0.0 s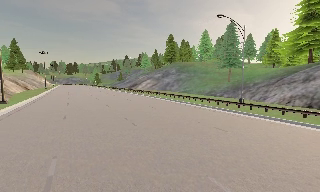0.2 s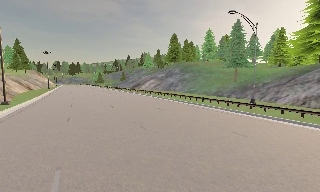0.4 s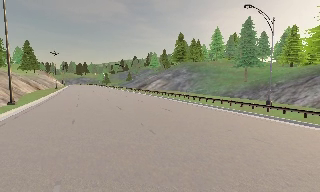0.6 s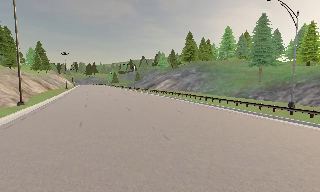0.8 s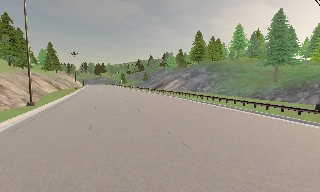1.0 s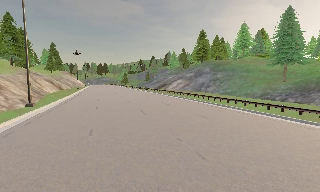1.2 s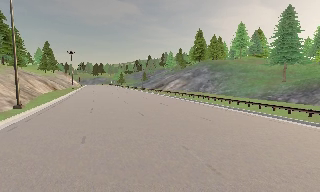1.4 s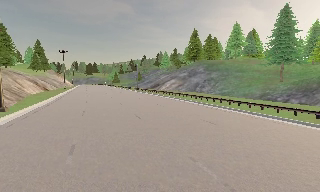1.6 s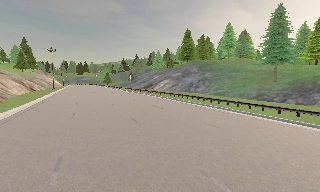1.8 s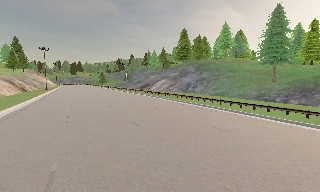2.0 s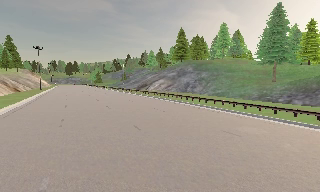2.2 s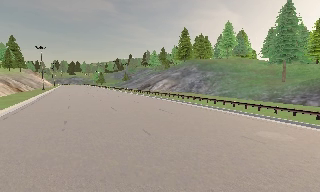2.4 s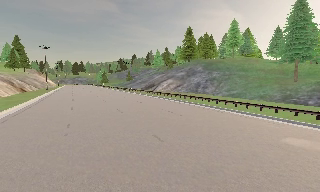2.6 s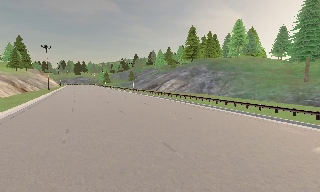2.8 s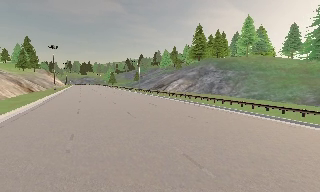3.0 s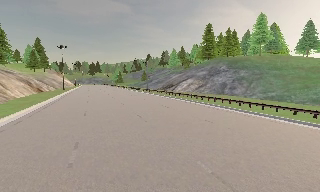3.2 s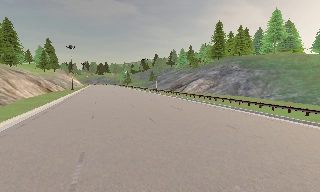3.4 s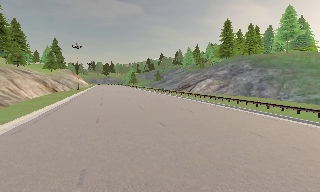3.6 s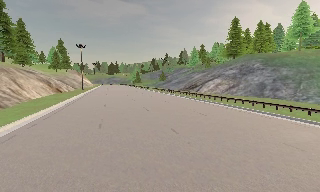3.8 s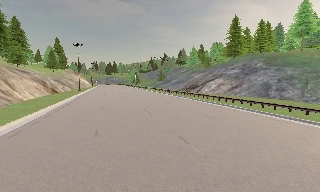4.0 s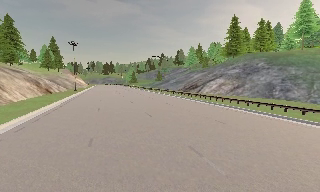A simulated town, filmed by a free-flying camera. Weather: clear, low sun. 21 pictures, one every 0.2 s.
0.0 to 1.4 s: The camera travels forward, about 6 m, so what stands in front looms larger.
1.4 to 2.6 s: The camera travels forward and to its left, about 5 m, so what stands in front looms larger.
2.6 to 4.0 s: The camera travels forward, about 8 m, so what stands in front looms larger.
The film runs forward here.
